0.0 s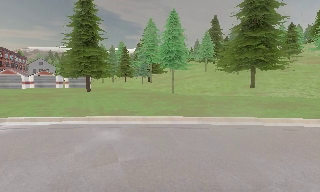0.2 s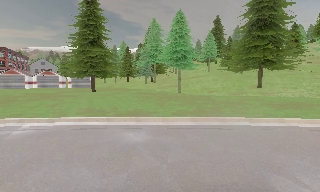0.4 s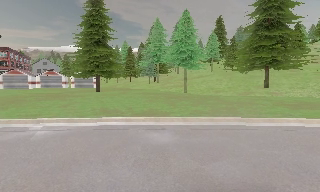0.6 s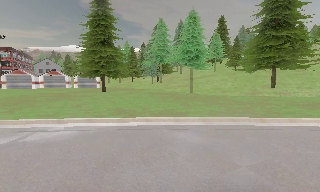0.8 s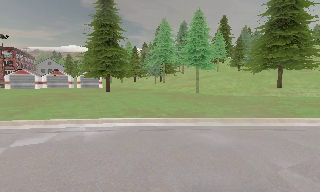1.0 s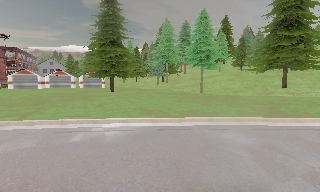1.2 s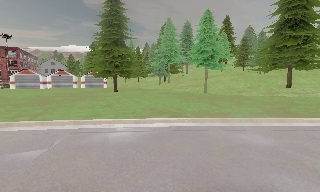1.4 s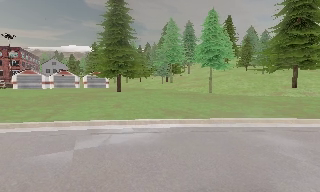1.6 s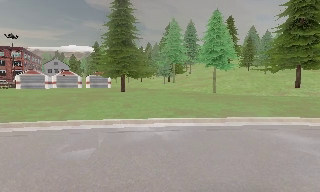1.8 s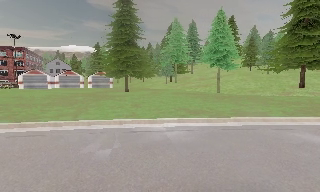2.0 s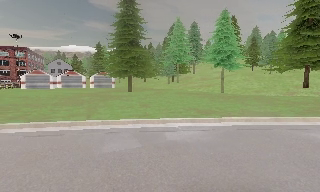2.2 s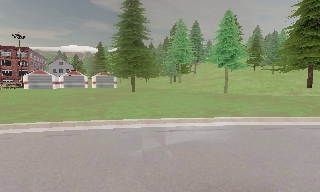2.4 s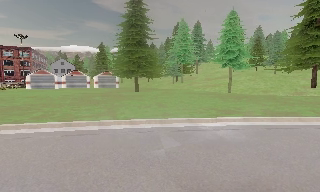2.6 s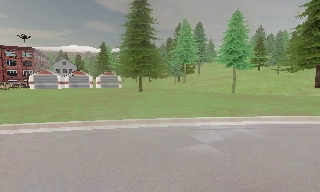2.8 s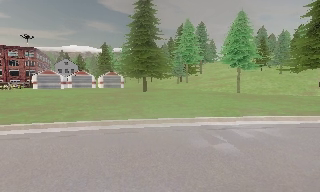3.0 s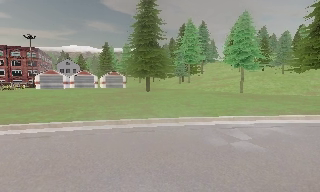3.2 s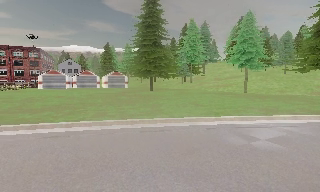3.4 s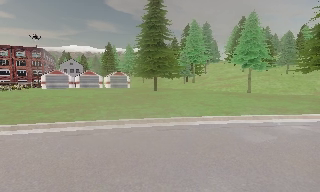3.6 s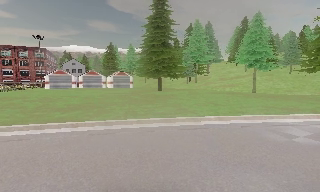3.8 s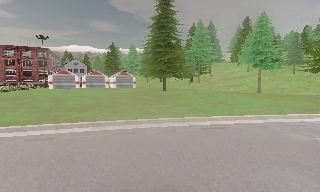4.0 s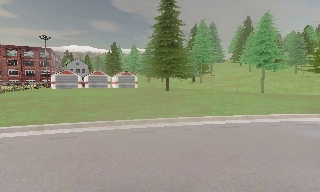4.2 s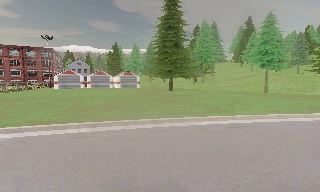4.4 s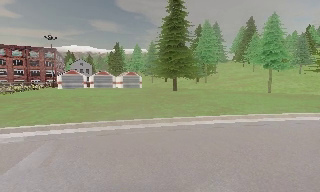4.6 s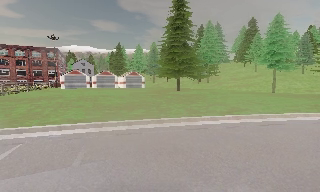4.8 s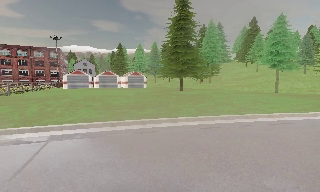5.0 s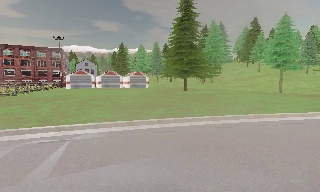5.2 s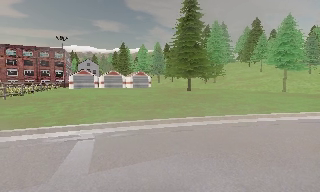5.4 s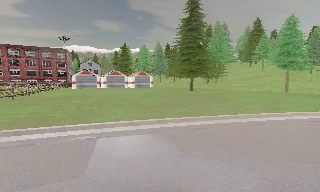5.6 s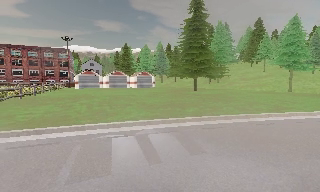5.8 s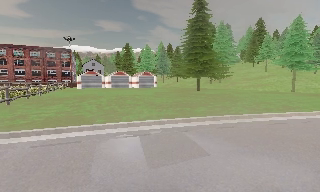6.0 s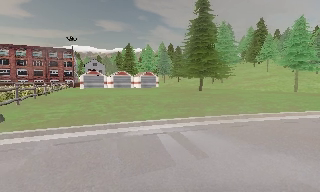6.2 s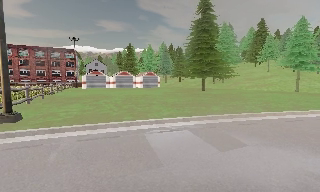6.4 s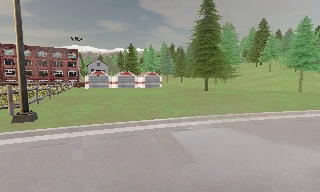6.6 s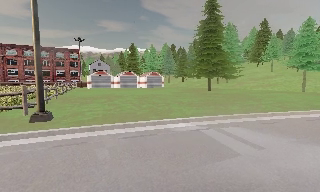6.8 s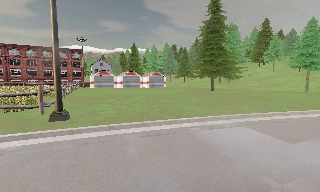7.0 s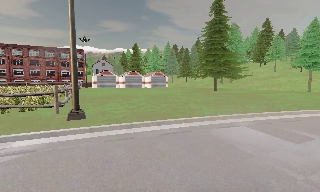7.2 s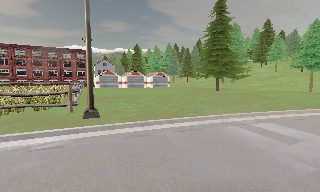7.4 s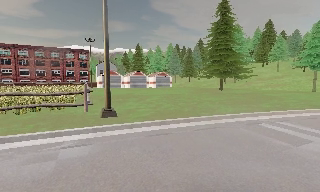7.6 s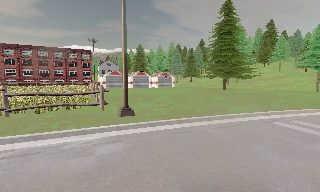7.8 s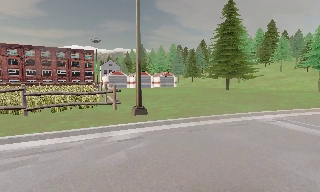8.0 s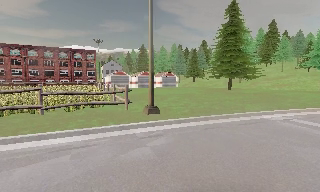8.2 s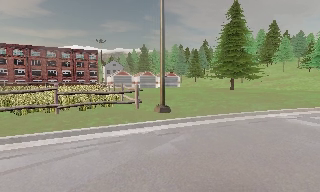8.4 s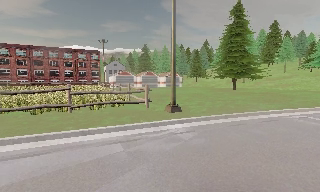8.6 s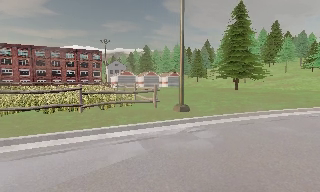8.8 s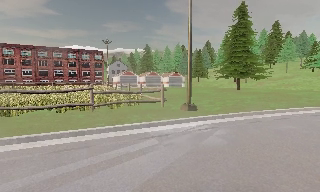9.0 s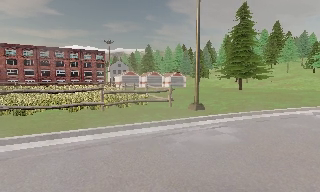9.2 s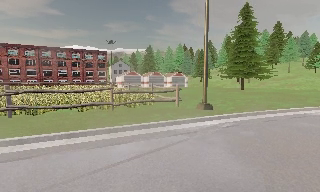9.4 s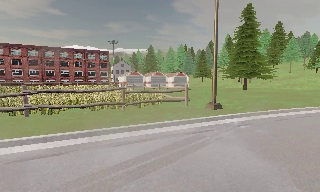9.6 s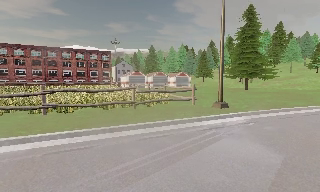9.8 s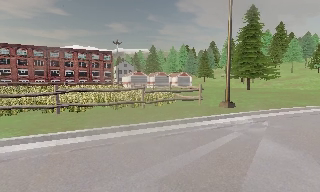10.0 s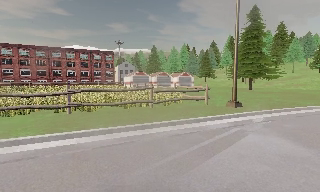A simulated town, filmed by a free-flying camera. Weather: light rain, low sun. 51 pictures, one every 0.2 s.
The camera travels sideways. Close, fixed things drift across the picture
to the right.
0.0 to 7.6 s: The camera travels to its left, about 20 m, so close, fixed things drift to the right.
7.6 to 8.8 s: The camera travels to its left and backward, about 3 m, so close, fixed things drift to the right.
8.8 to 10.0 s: The camera travels to its left, about 3 m, so close, fixed things drift to the right.
The film runs forward here.
